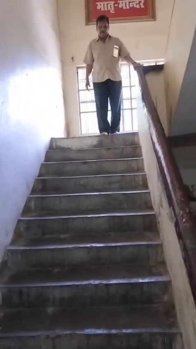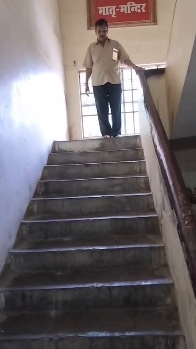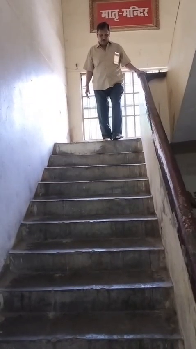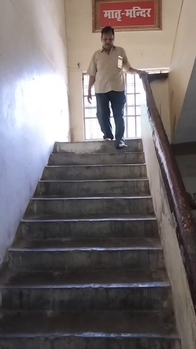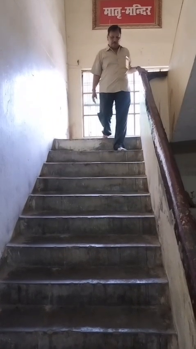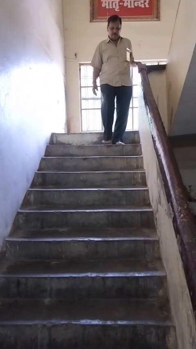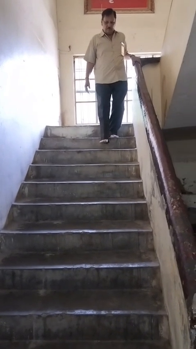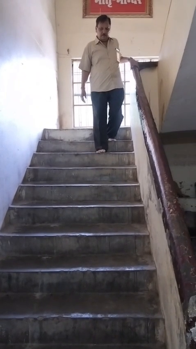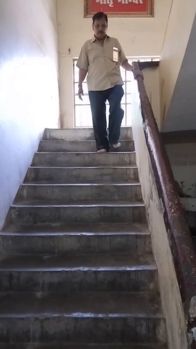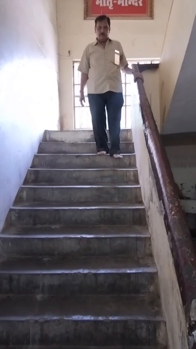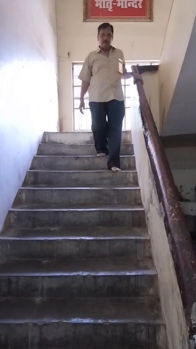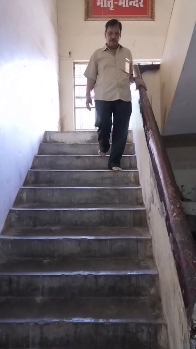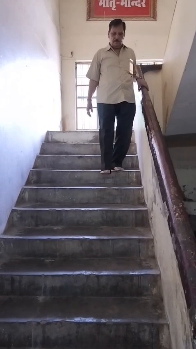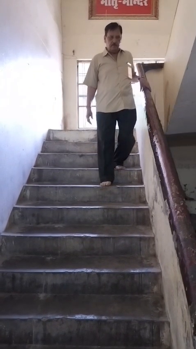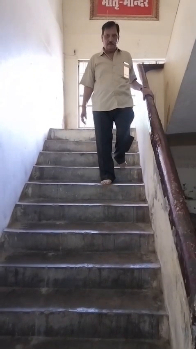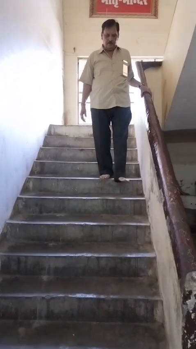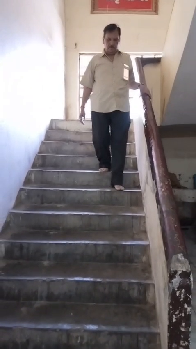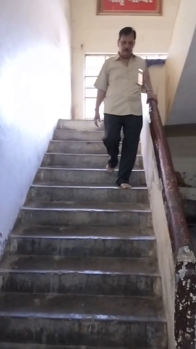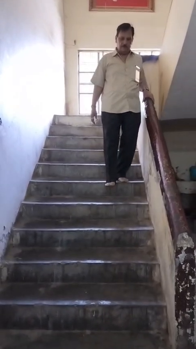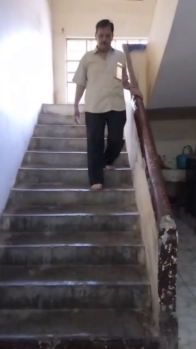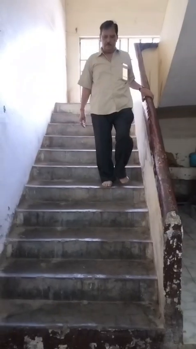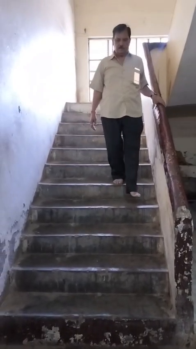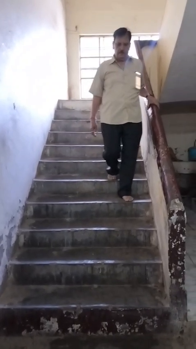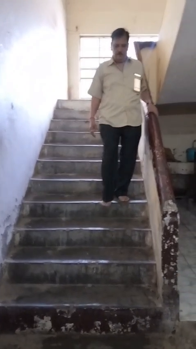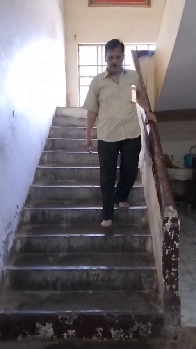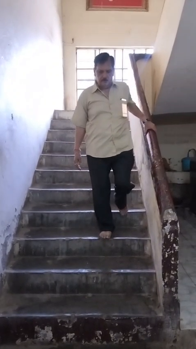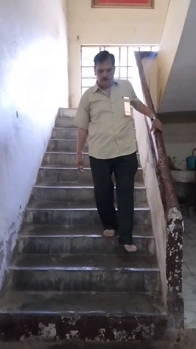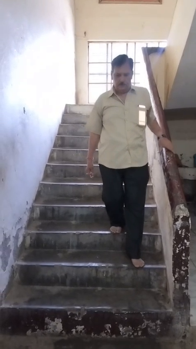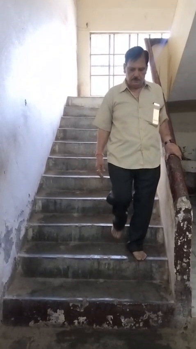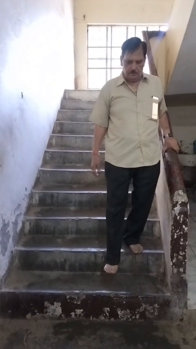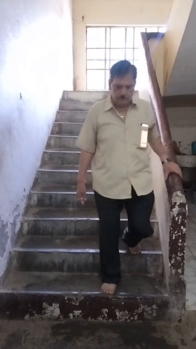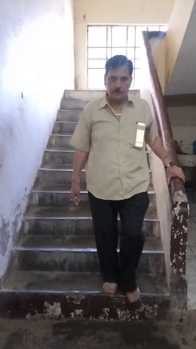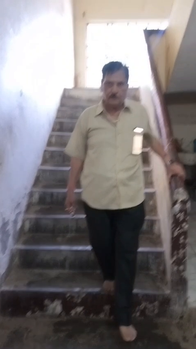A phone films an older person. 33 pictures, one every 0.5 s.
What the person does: Going down stairs.
